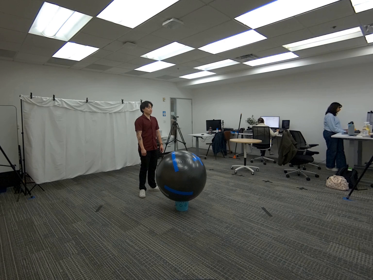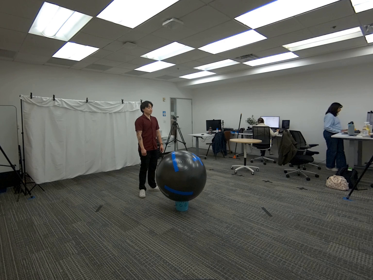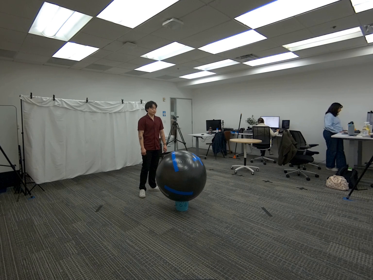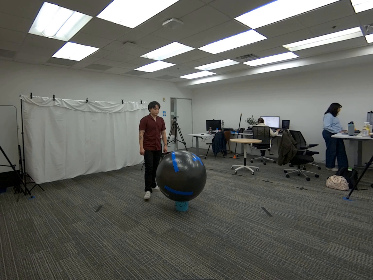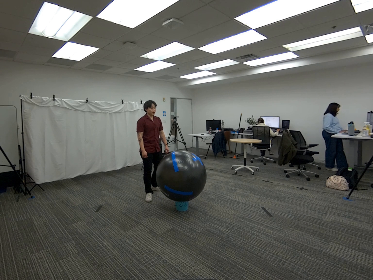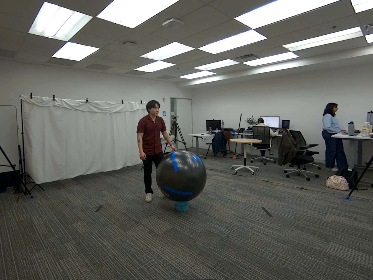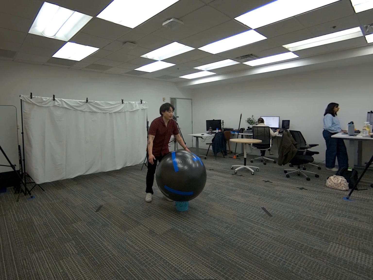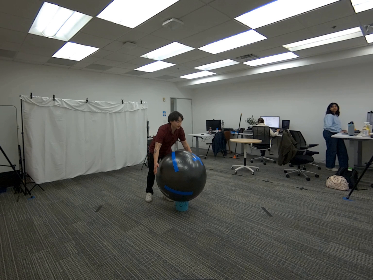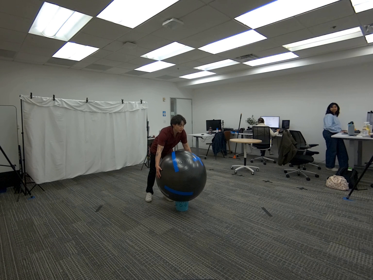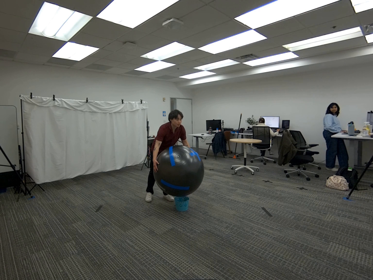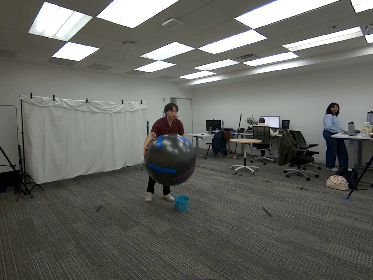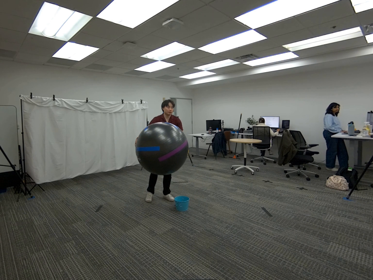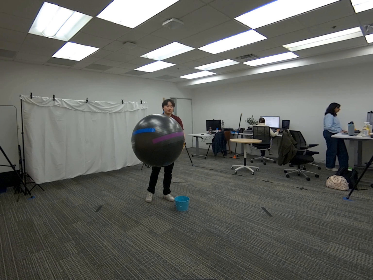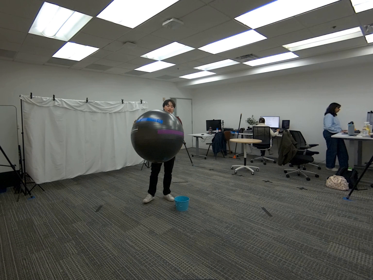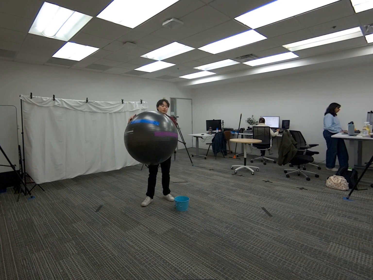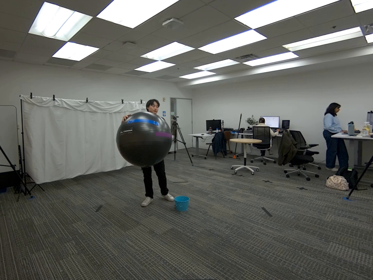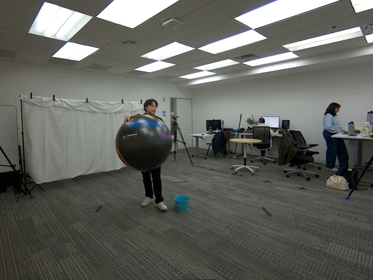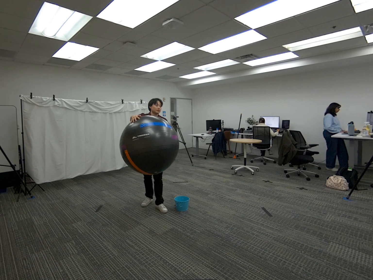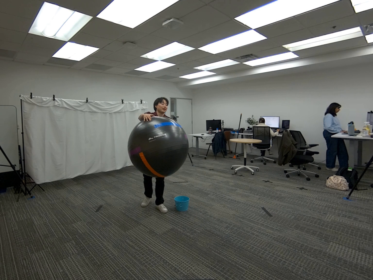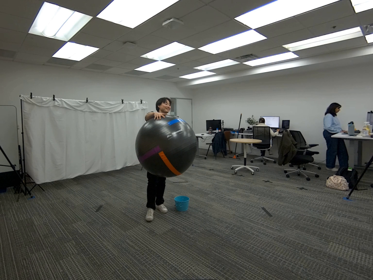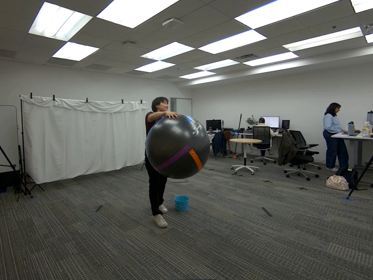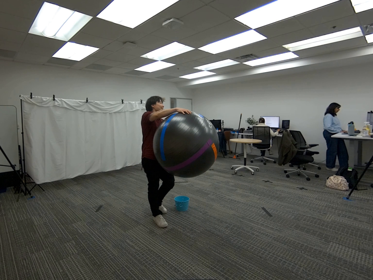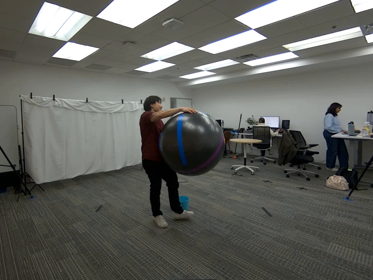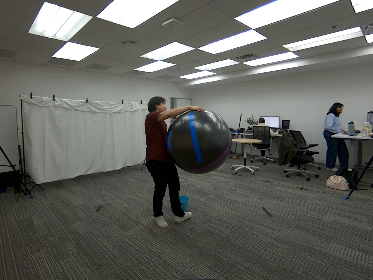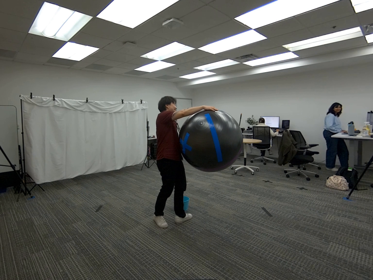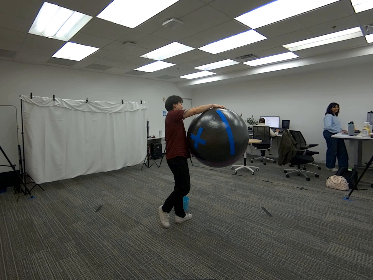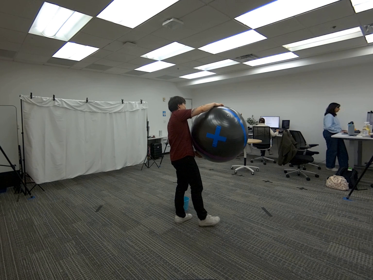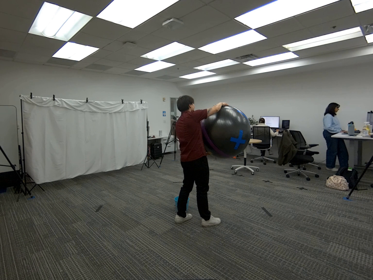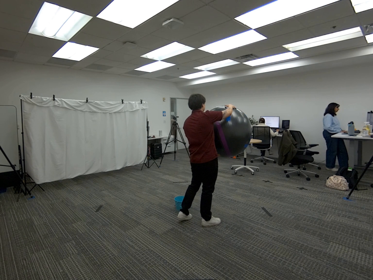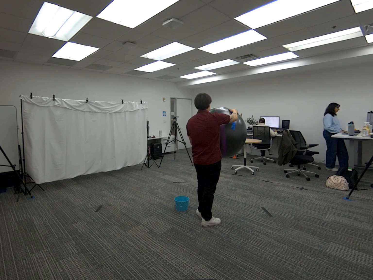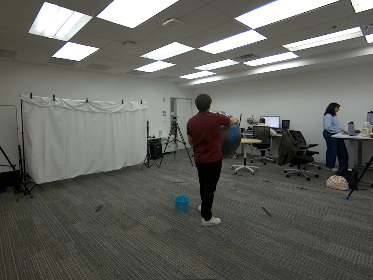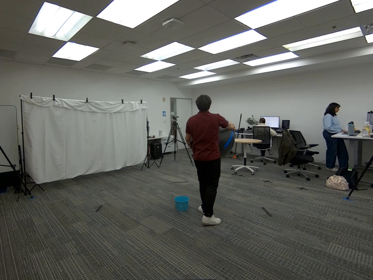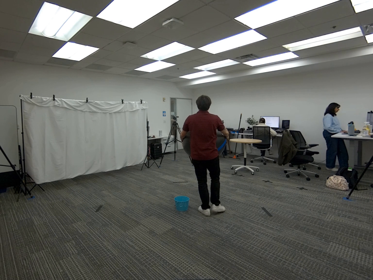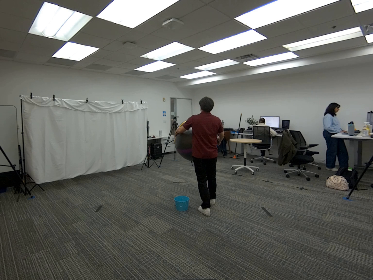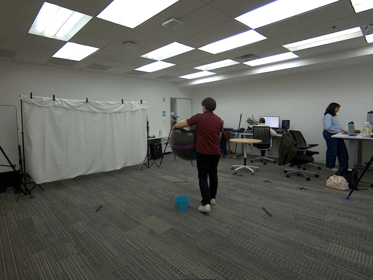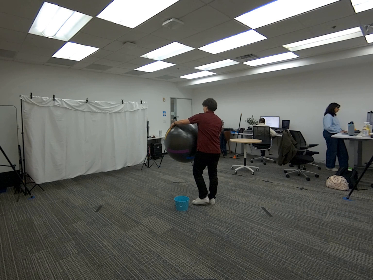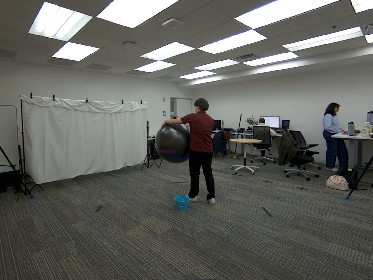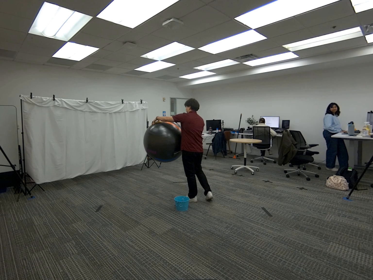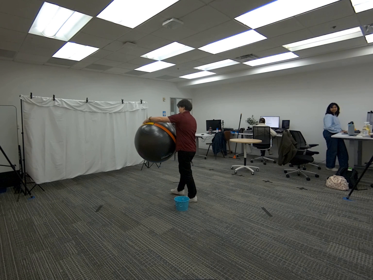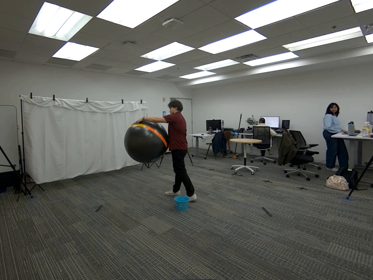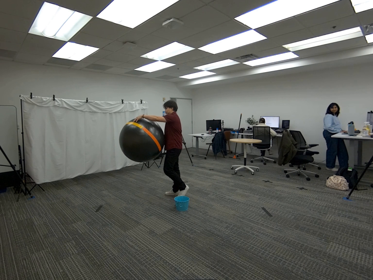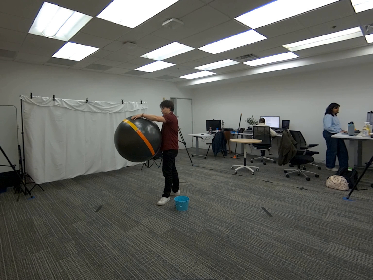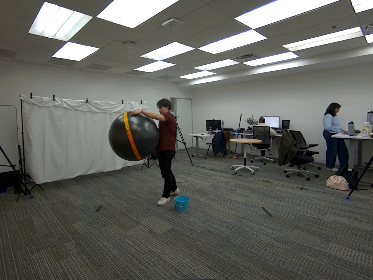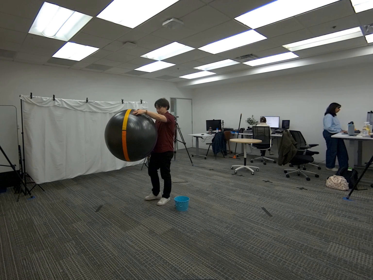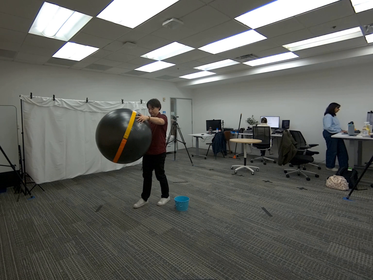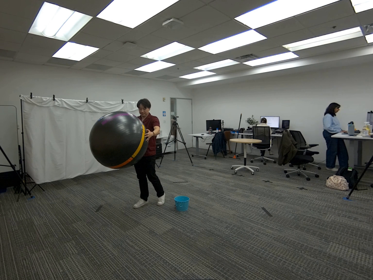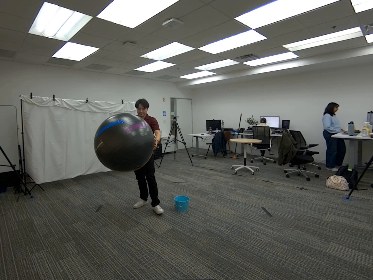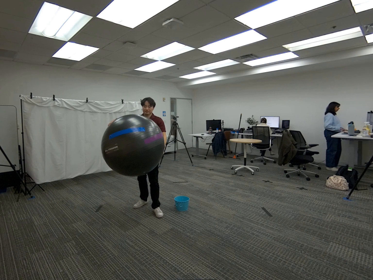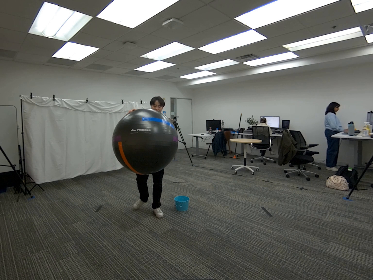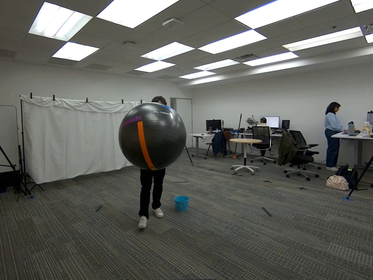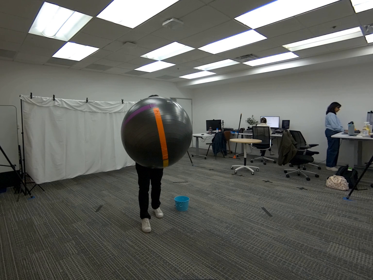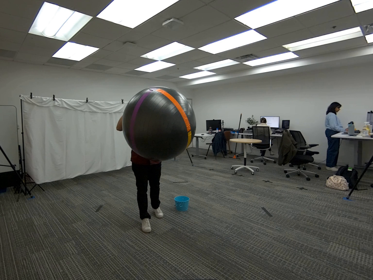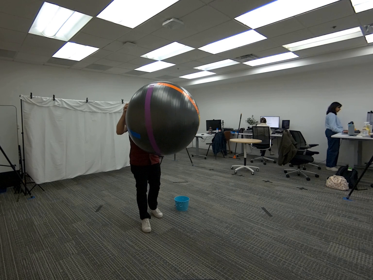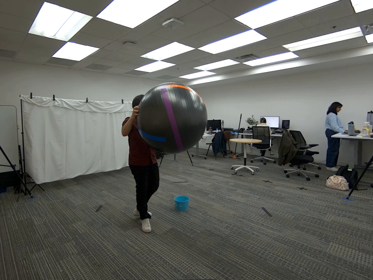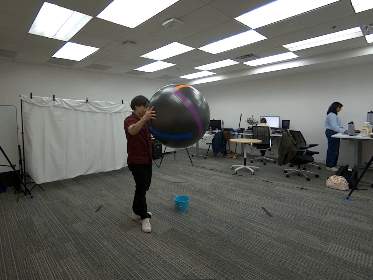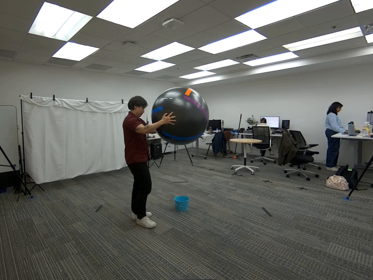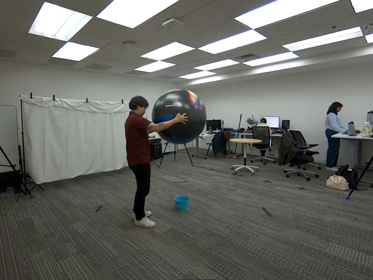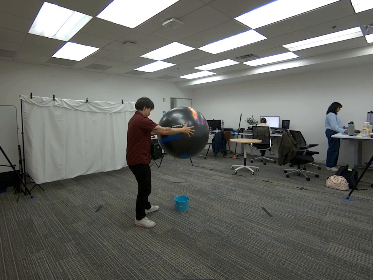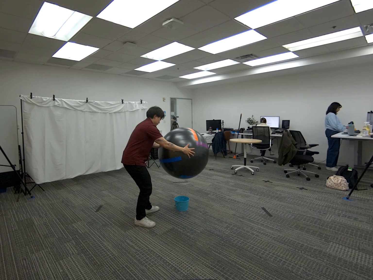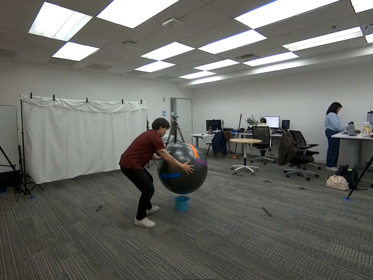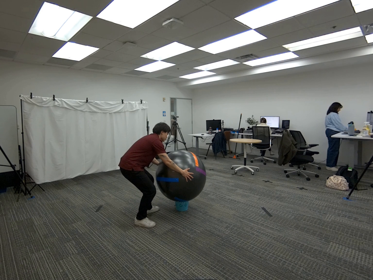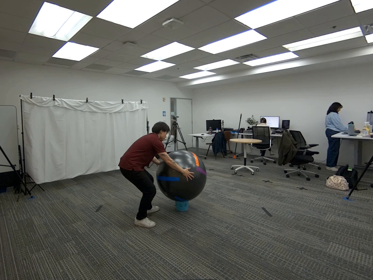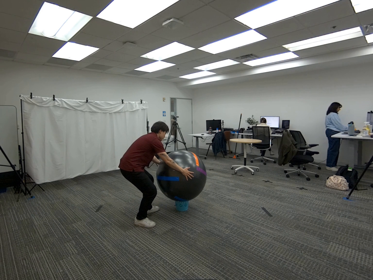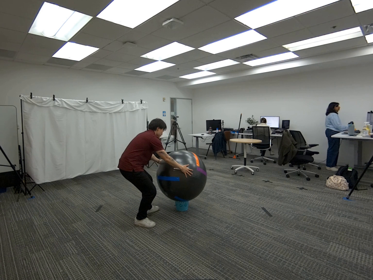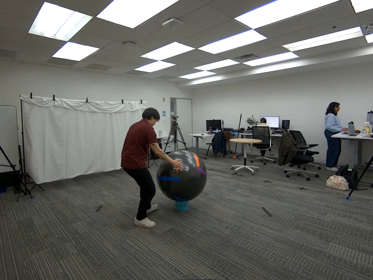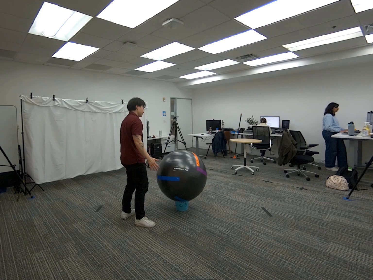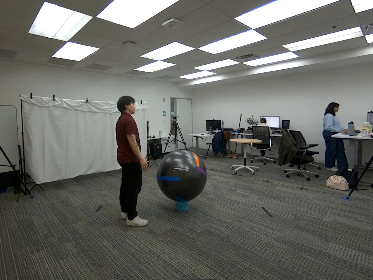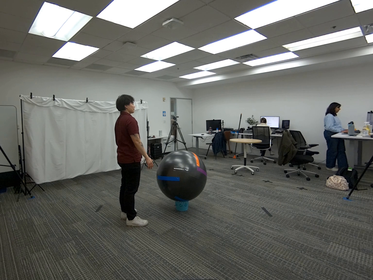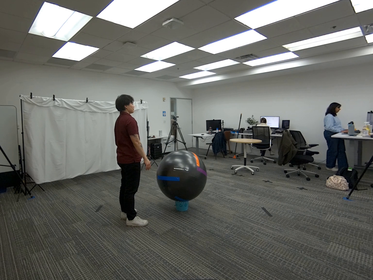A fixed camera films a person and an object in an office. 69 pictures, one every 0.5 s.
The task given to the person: Walk over to the yoga ball and pick up using both hands. Rotate the yoga ball and your body to have each camera get a visual of the yoga ball. Place ball on ground when finished.
